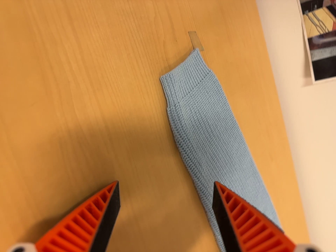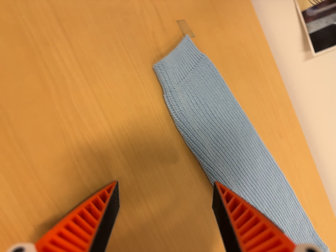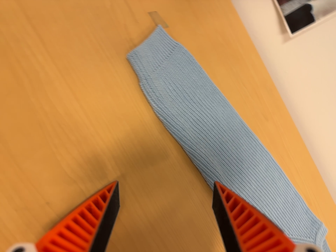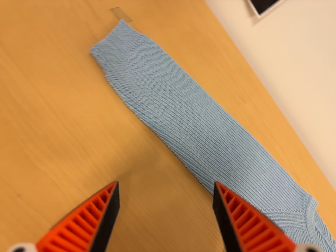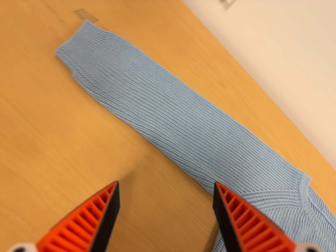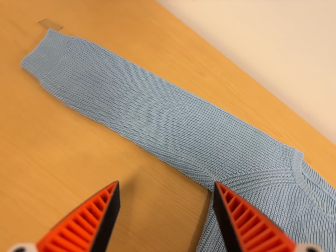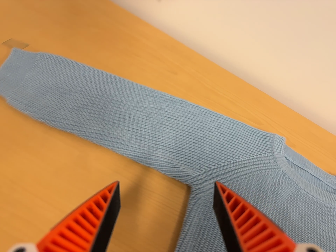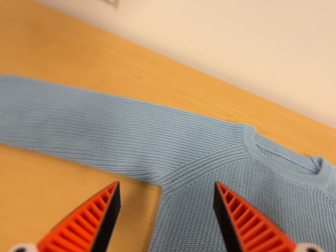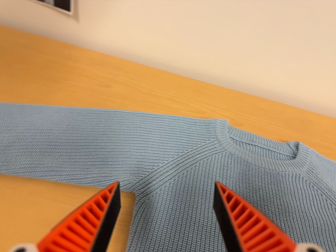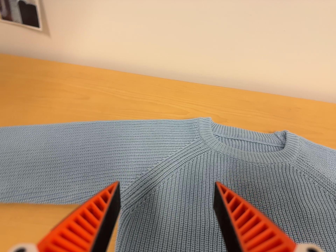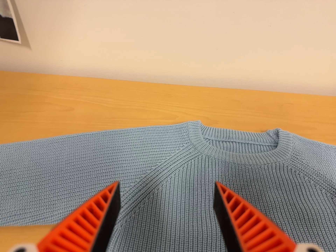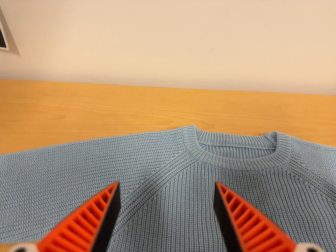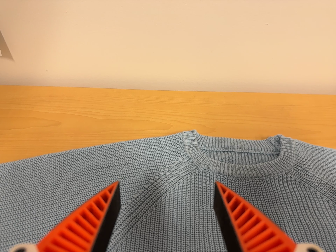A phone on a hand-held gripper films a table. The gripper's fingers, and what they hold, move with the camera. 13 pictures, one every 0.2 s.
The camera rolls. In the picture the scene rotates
counterclockwise.
The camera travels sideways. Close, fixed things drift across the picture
to the left.
0.0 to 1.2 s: The camera travels to its right and toward the bottom of its view, about 22 cm, so close, fixed things drift to the left. It rolls about its line of sight by about 40 degrees, and the scene rotates counterclockwise.
1.2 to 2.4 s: The camera travels to its right, about 16 cm, so close, fixed things drift to the left. It rolls about its line of sight by about 30 degrees, and the scene rotates counterclockwise.
The film runs backward here.
